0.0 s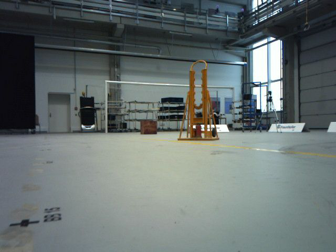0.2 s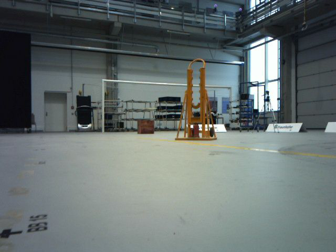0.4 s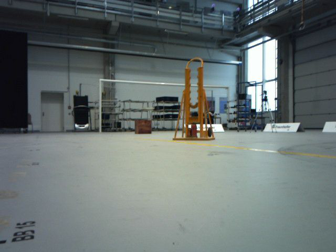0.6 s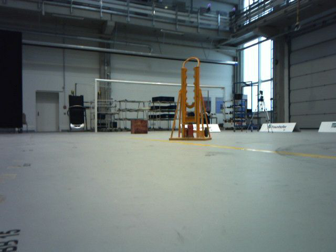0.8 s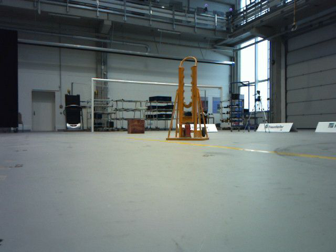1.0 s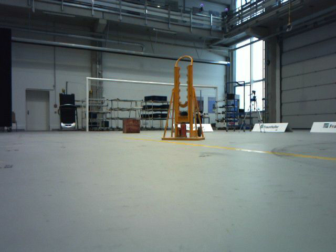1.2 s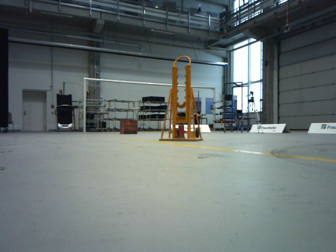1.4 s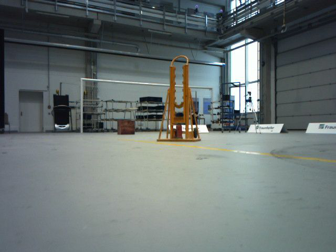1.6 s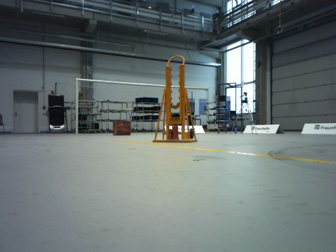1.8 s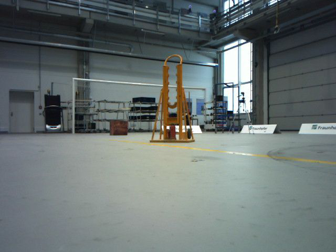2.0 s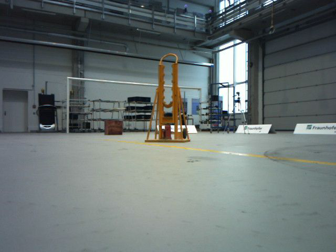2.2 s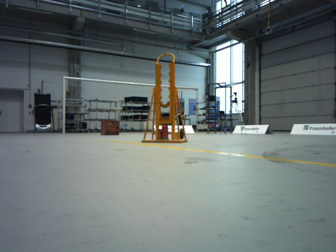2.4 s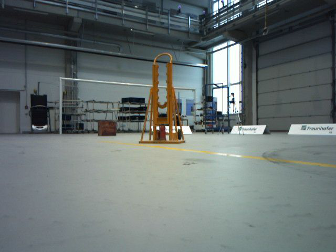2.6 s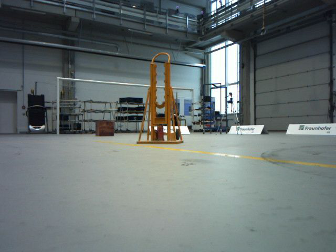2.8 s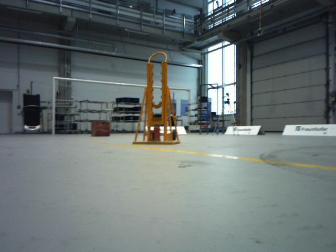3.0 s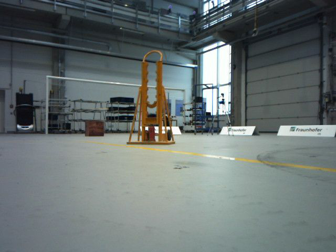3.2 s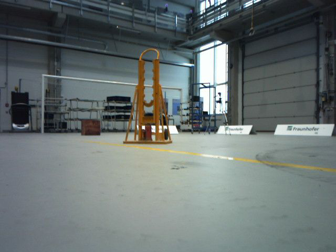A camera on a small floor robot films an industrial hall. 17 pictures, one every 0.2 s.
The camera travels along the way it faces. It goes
forward.
0.0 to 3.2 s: The camera swings to its right by about 10 degrees, and the scene slides to the left. It travels forward, about 0.6 m, so what stands in front looms larger.
The film runs forward here.
